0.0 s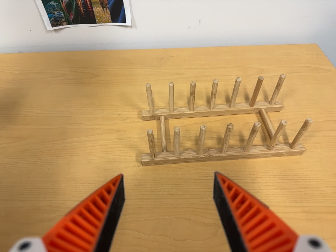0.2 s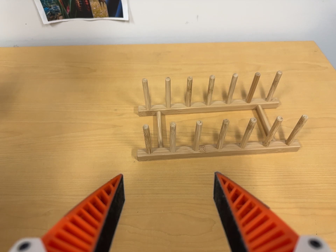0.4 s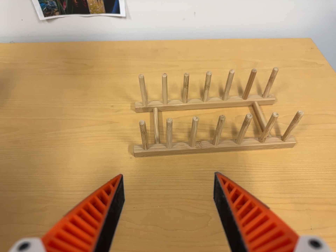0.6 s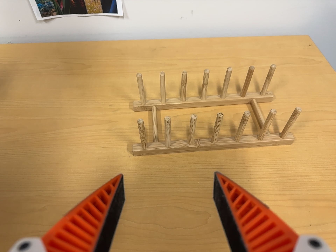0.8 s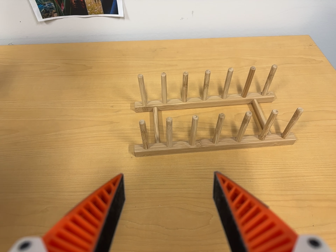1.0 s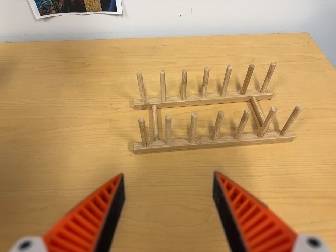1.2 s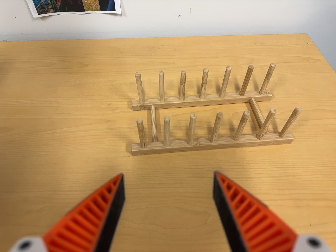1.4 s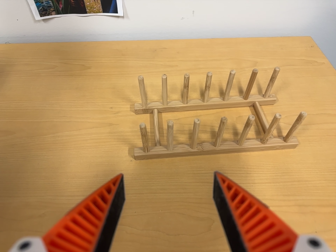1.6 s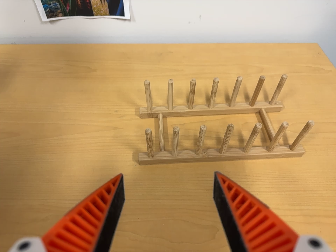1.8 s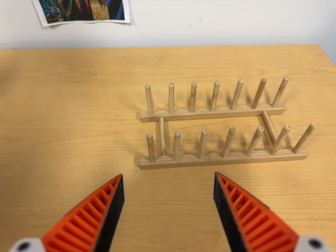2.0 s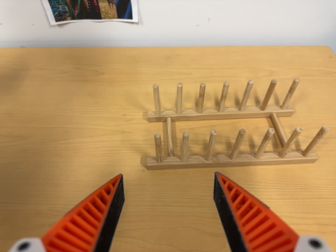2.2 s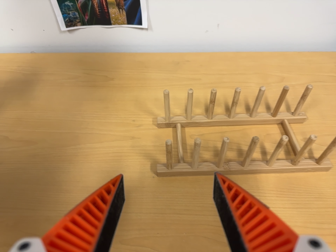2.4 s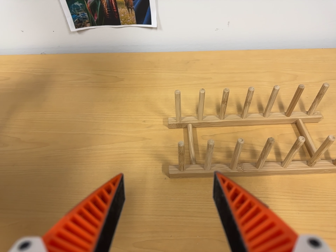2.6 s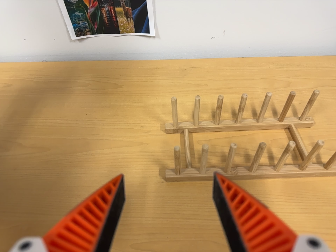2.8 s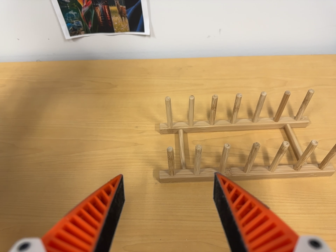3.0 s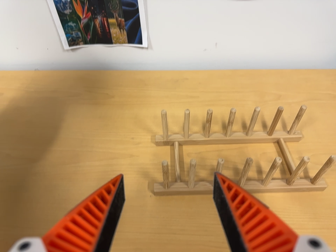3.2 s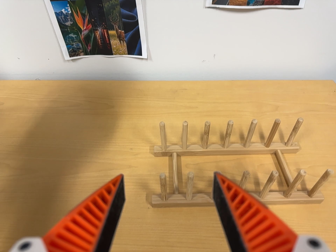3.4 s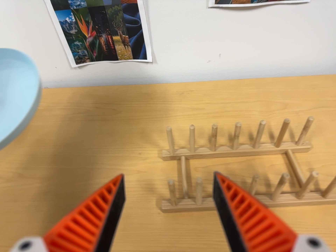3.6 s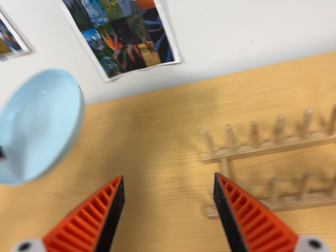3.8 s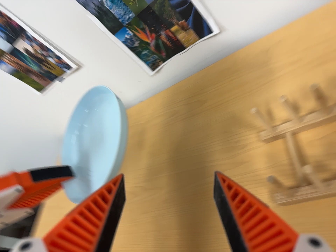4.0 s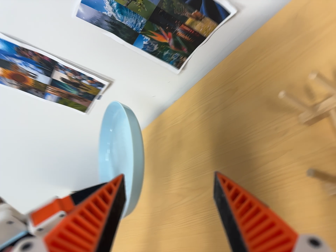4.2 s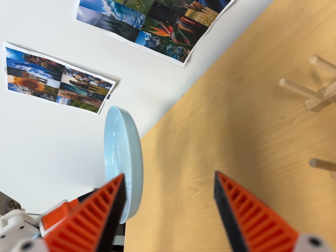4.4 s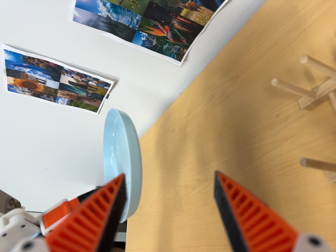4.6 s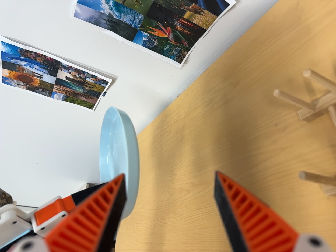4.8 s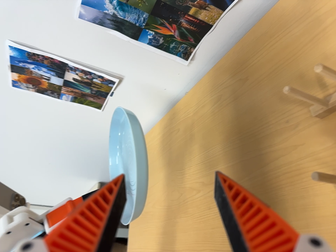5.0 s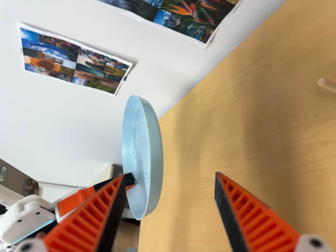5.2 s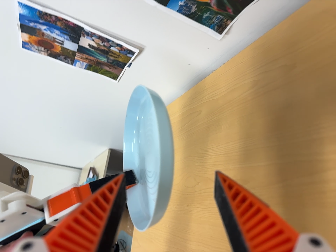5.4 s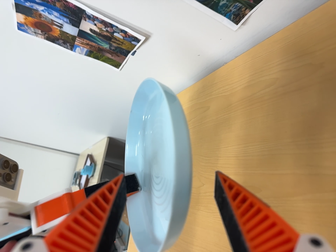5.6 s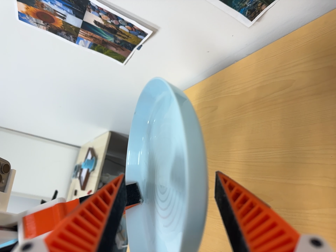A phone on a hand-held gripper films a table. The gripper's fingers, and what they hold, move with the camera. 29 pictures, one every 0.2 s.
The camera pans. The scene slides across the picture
to the right.
0.0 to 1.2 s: The camera keeps its place and its aim.
1.2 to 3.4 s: The camera travels toward the top of its view, about 6 cm, so close, fixed things drift downward.
3.4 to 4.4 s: The scene slides to the right, as the camera pans about 45 degrees to its left. It travels to its right and toward the top of its view, about 16 cm. Its aim tips toward the bottom of its view by about 10 degrees. It rolls about its line of sight by about 35 degrees, and the scene rotates counterclockwise.
4.4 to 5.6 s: The camera travels forward, toward the top of its view and to its left, about 16 cm, so what stands in front looms larger. Its aim tips toward the bottom of its view by about 15 degrees. It rolls about its line of sight by about 10 degrees, and the scene rotates clockwise.
The film runs forward here.
